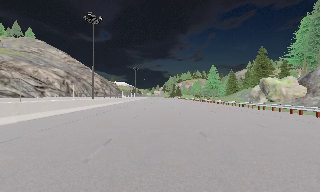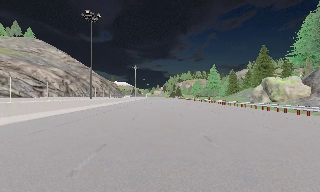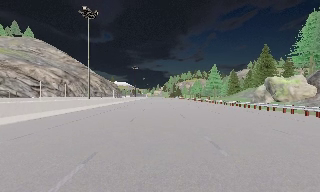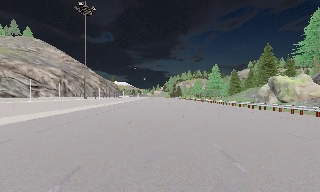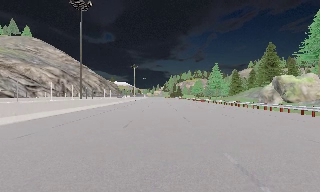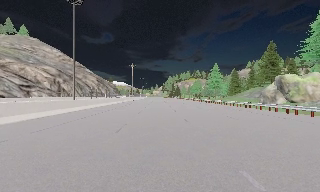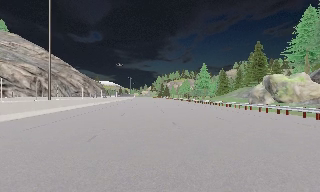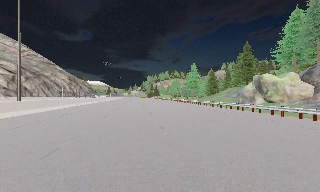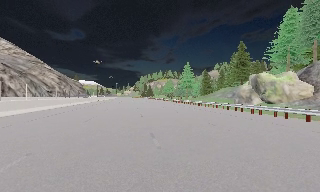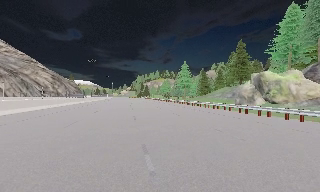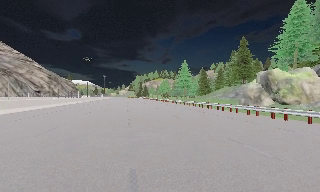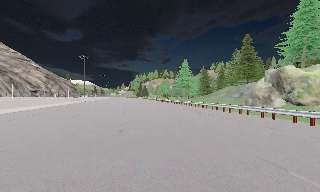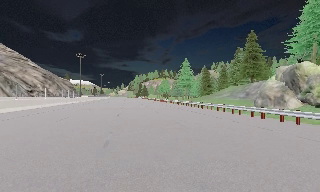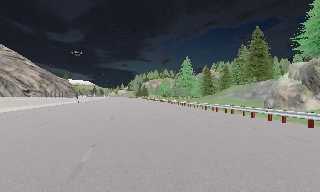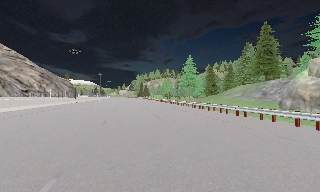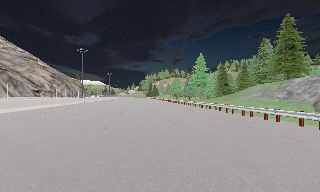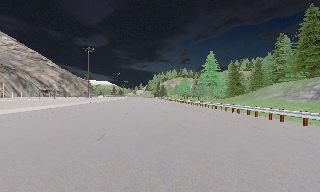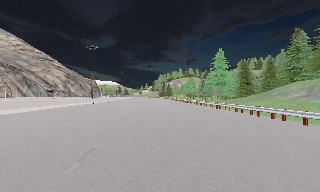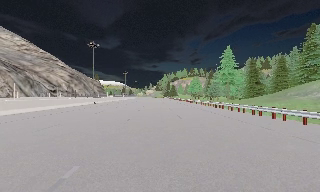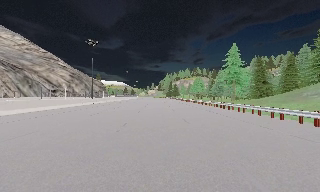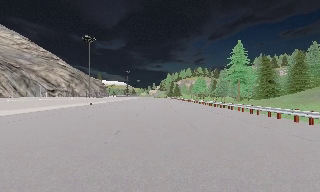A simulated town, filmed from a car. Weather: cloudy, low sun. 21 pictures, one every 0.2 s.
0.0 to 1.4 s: The camera travels forward, about 7 m, so what stands in front looms larger. It gains speed.
1.4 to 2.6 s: The camera travels forward, about 10 m, so what stands in front looms larger.
2.6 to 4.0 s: The camera swings to its left by about 10 degrees, and the scene slides to the right. It travels forward, about 13 m, so what stands in front looms larger.
The film runs forward here.
